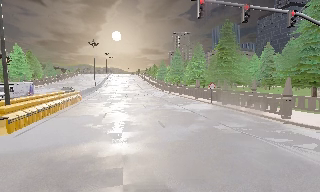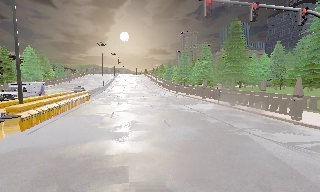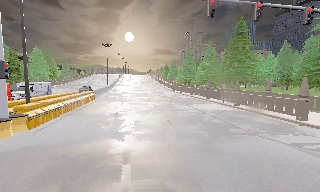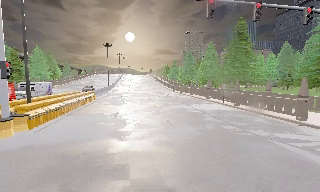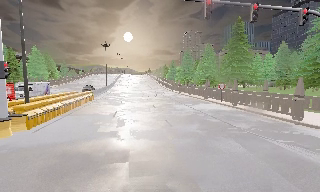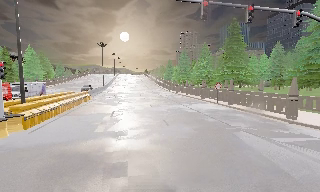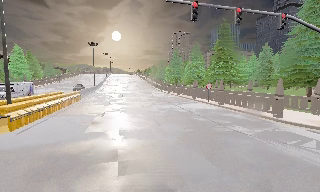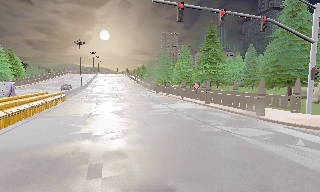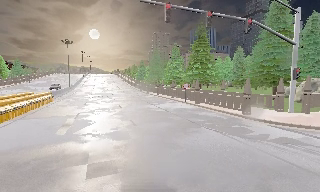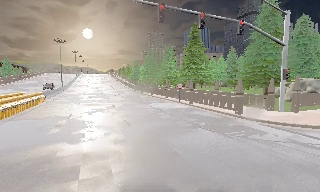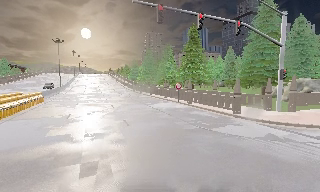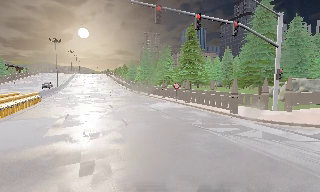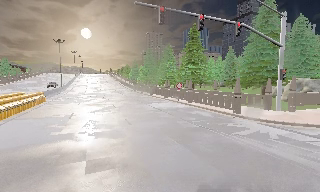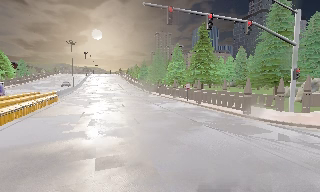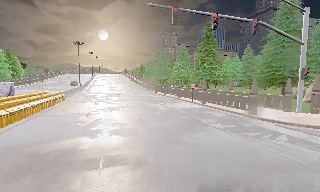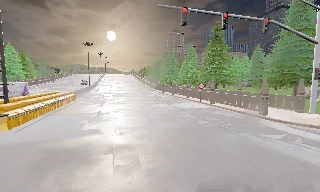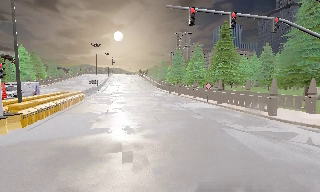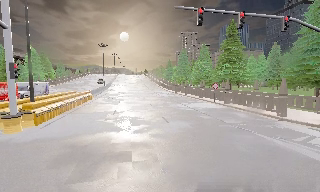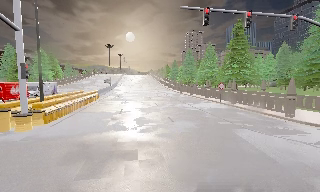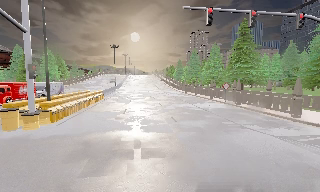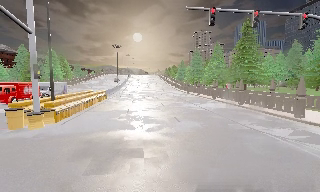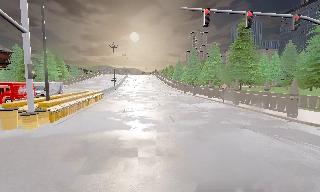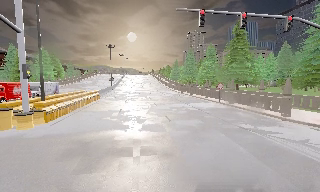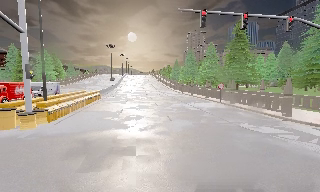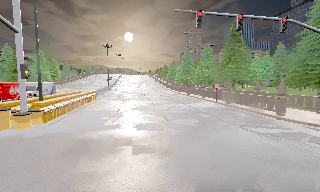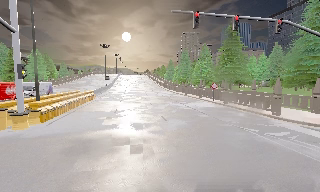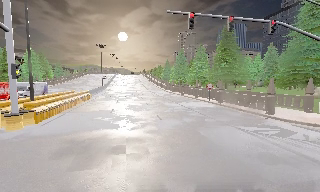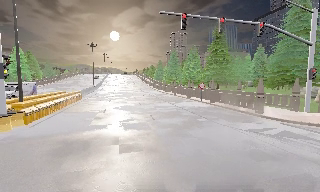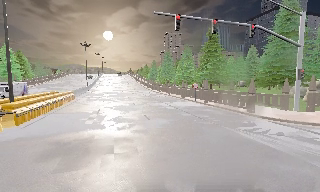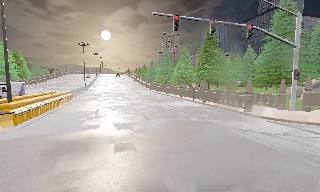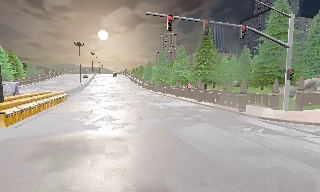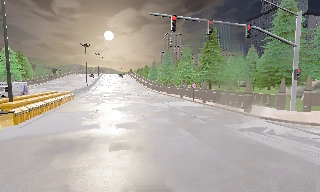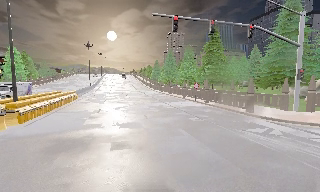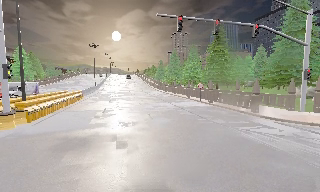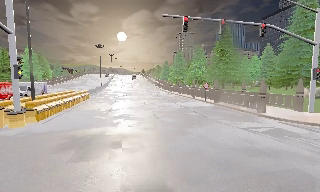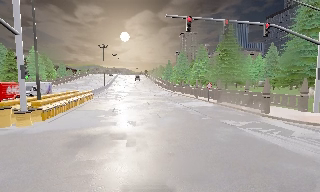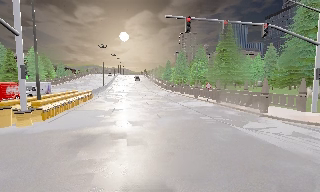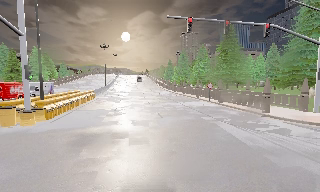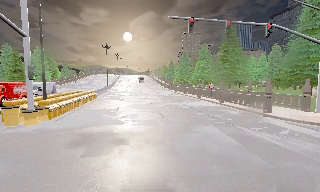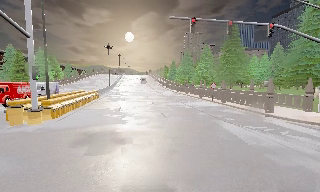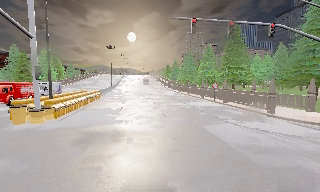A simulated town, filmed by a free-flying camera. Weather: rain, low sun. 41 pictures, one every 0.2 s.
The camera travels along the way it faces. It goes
backward.
0.0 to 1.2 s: The camera shifts only a little, or ends up much as it began.
1.2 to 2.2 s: The camera pans to its right, which is clockwise from overhead, by about 10 degrees.
2.2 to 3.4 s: The scene slides to the right, as the camera pans about 15 degrees to its left.
3.4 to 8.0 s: The camera travels backward, about 1.5 m, so what stands in front gets smaller.
The film runs backward here.
